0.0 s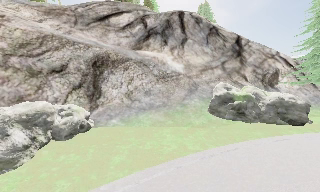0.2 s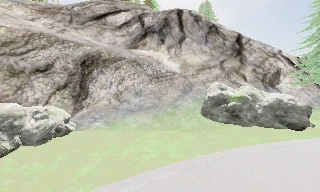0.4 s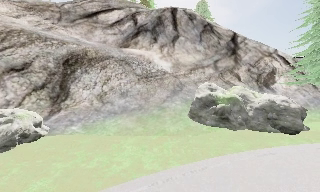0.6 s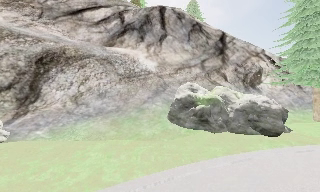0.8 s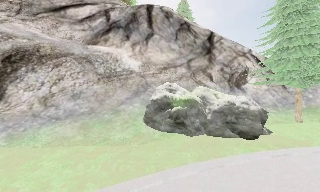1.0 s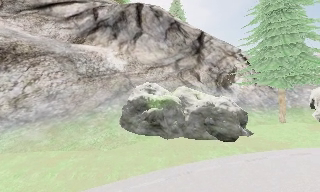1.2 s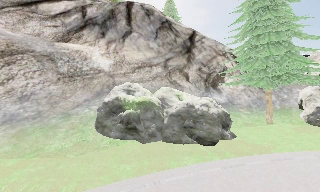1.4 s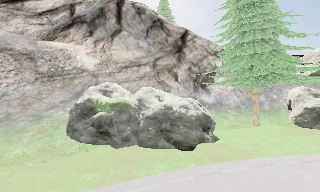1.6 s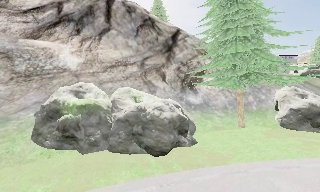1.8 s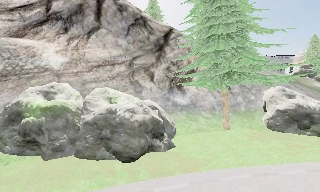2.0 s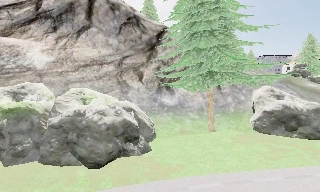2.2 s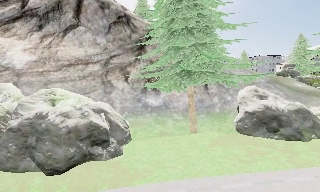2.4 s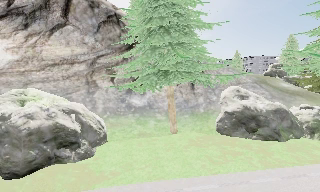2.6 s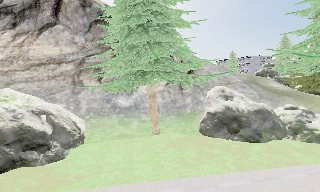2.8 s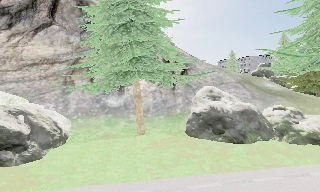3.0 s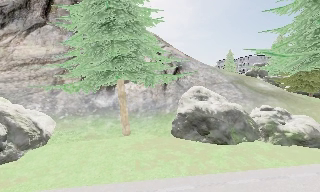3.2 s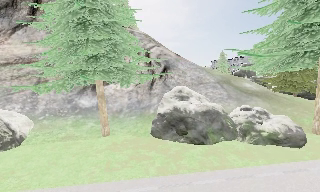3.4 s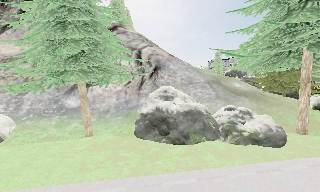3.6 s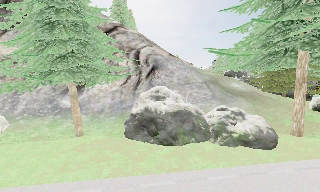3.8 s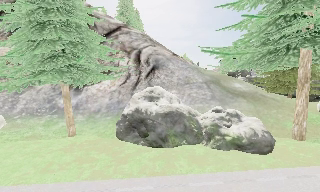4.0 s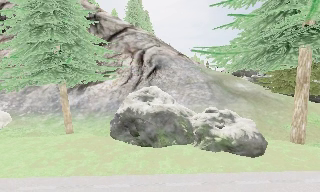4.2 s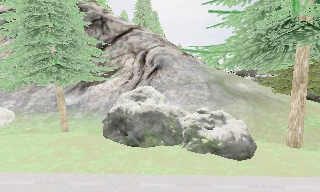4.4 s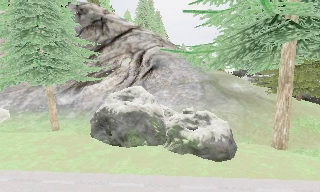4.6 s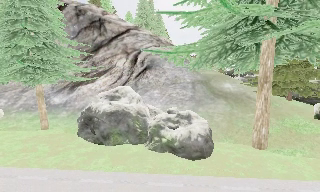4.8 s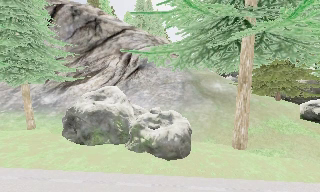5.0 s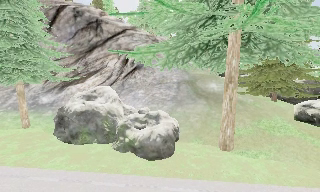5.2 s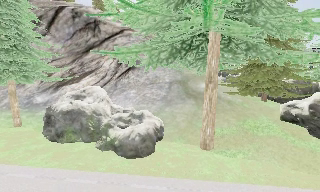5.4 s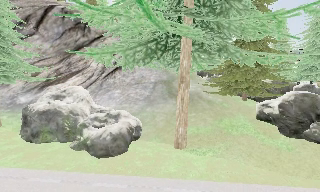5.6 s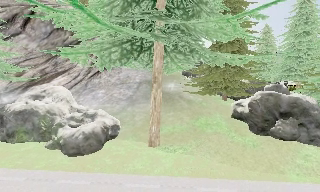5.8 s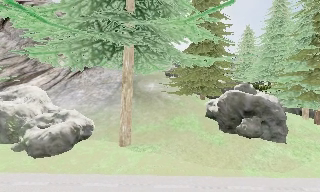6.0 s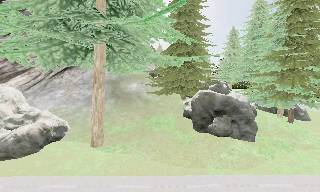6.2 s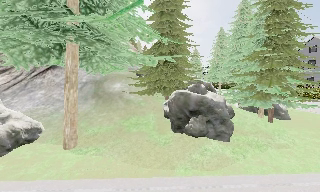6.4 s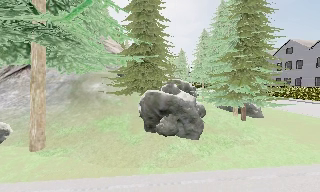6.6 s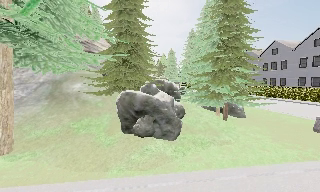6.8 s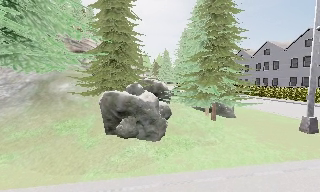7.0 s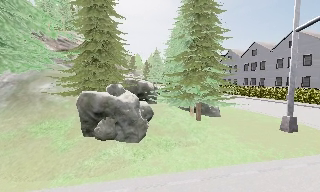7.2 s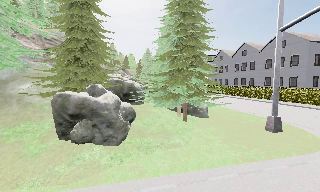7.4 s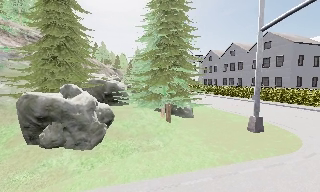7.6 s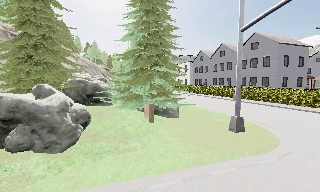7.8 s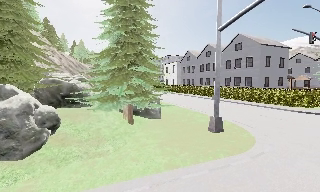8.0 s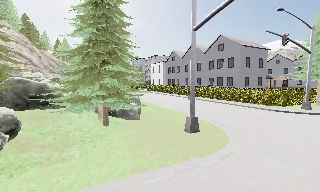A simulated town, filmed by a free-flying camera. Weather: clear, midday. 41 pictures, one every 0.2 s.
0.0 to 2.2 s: The camera pans to its right, which is clockwise from overhead, by about 10 degrees. It travels to its right and forward, about 12 m, so close, fixed things drift to the left.
2.2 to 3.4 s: The camera travels to its right, about 5 m, so close, fixed things drift to the left.
3.4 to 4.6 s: The camera pans to its left, which is counterclockwise from overhead, by about 15 degrees. It travels to its right, about 6 m.
4.6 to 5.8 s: The camera travels to its right, about 6 m, so close, fixed things drift to the left.
5.8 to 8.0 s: The camera swings to its right by about 30 degrees, and the scene slides to the left. It travels to its right, about 8 m, so close, fixed things drift to the left.
The film runs forward here.
